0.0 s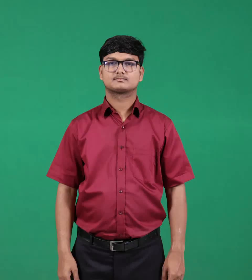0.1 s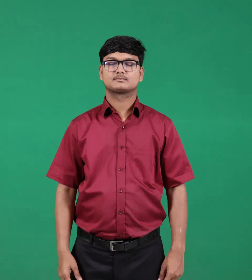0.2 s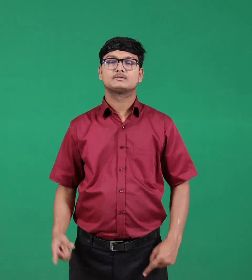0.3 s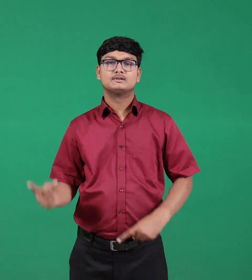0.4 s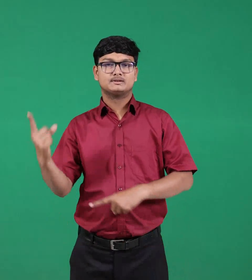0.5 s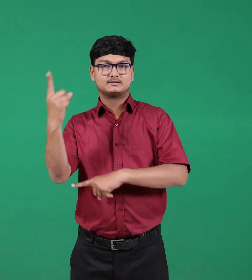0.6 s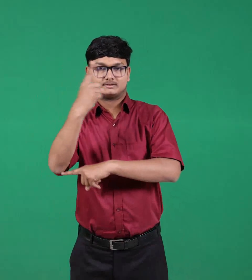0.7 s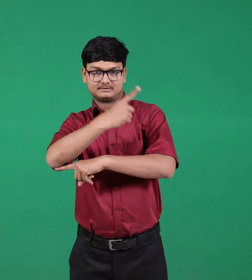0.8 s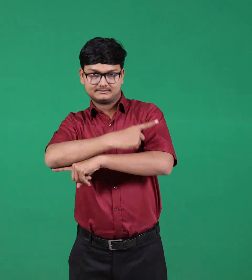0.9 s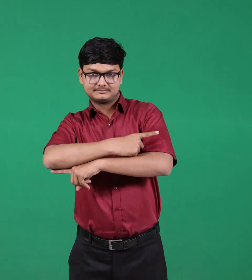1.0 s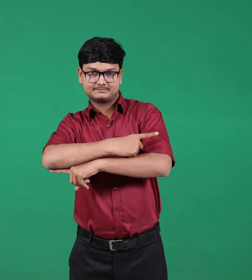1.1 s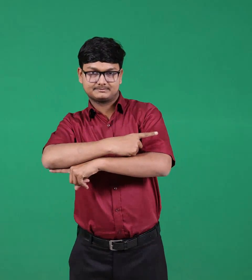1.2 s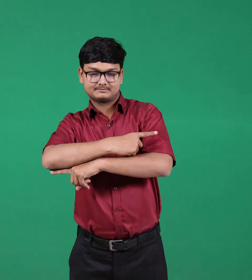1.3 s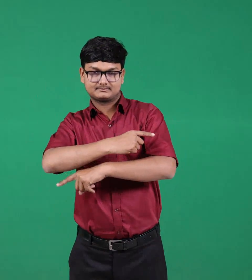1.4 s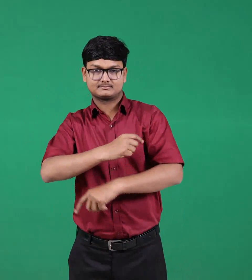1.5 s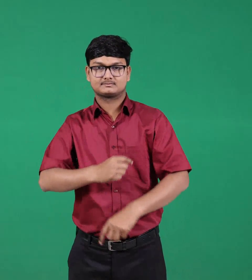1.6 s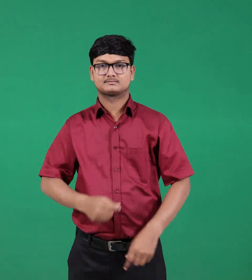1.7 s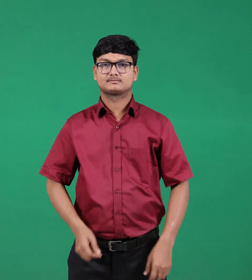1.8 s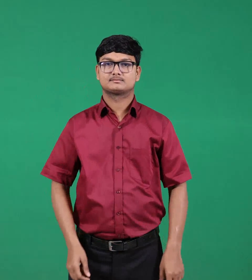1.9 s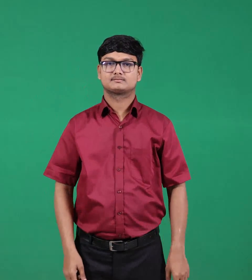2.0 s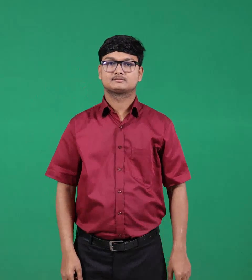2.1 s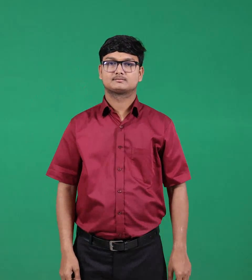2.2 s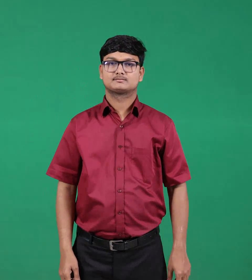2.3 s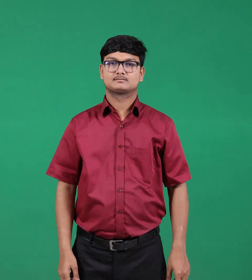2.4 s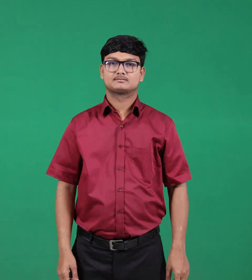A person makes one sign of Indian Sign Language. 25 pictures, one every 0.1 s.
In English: day
